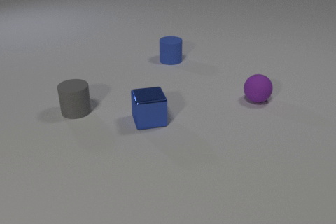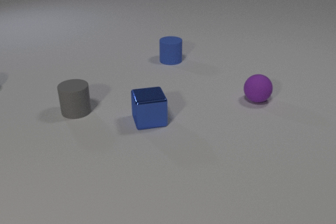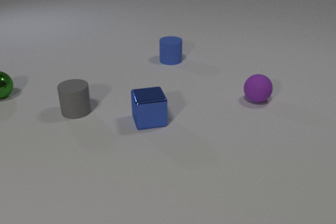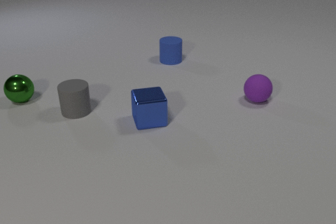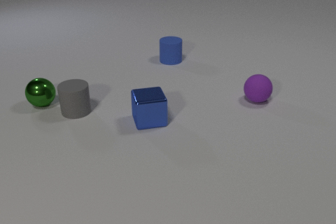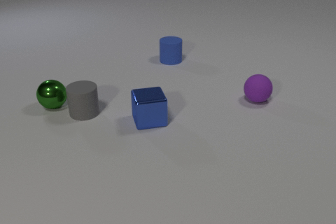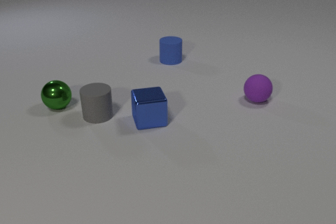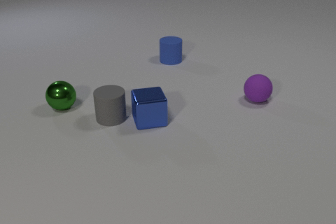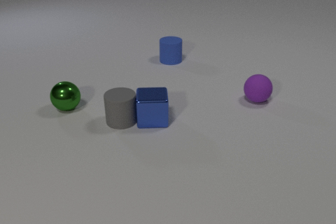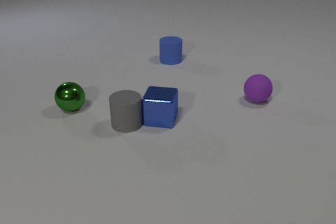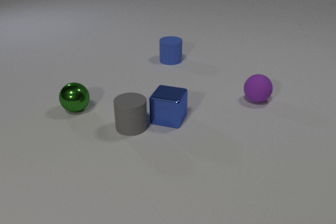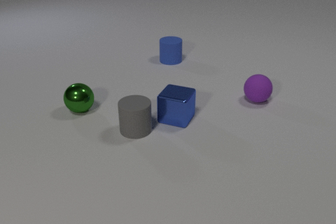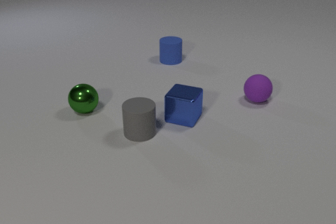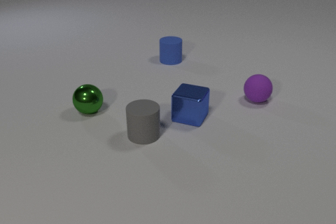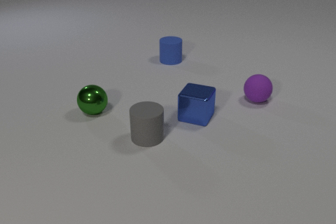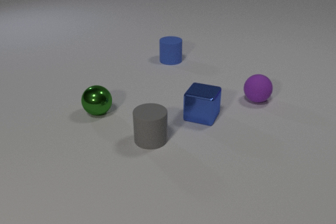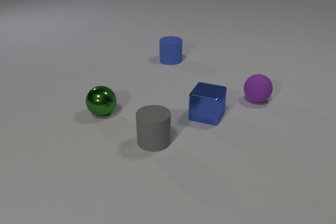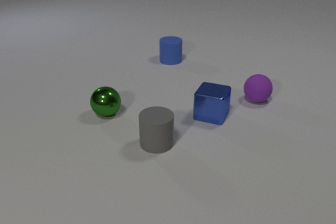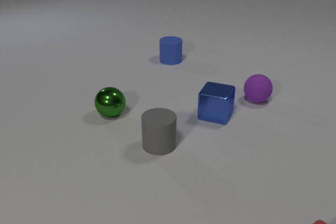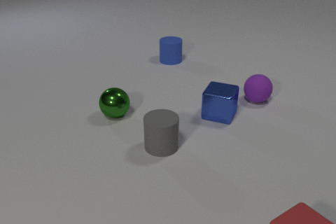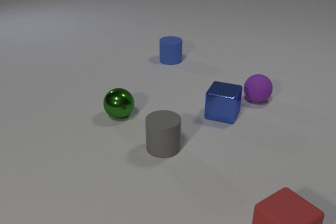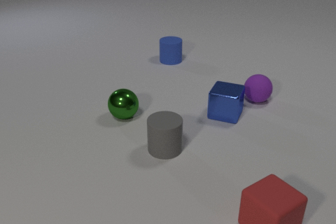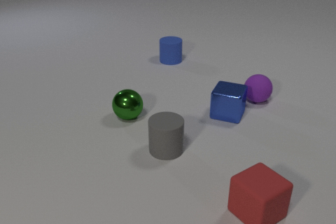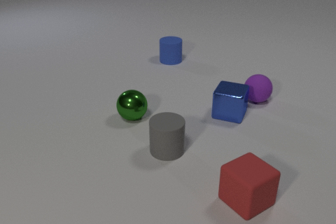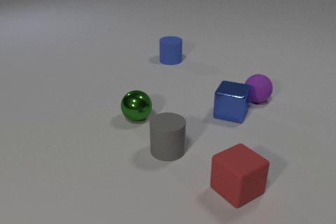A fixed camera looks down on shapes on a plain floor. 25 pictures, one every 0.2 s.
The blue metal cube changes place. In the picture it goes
to the right.
The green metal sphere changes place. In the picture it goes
to the right.
0.0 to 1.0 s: The green metal sphere comes in at the left edge, rolls to the right and toward the camera. The gray rubber cylinder slides to the right. The green metal sphere and the gray rubber cylinder collide.
1.0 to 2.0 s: The green metal sphere rolls to the right and toward the camera. The gray rubber cylinder slides to the right and toward the camera. The blue metal cube slides to the right, spins so that its near face slides to the left, clockwise seen from above. The gray rubber cylinder and the blue metal cube collide.
2.0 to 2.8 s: The green metal sphere rolls to the right and toward the camera. The gray rubber cylinder slides toward the camera and to the right. The blue metal cube slides to the right.
2.8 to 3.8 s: The green metal sphere rolls to the right and toward the camera. The gray rubber cylinder slides toward the camera and to the right. The blue metal cube slides to the right. The red rubber cube comes in at the bottom edge, slides to the left and away from the camera.
3.8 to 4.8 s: The green metal sphere rolls to the right. The blue metal cube slides to the right. The red rubber cube slides away from the camera and to the left.
How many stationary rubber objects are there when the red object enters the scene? 2.
What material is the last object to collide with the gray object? metal.
Are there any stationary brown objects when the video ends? no.
